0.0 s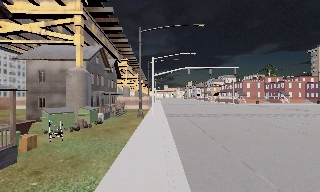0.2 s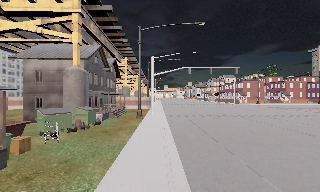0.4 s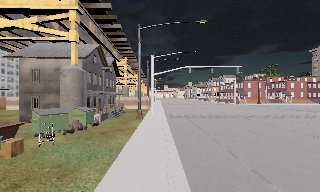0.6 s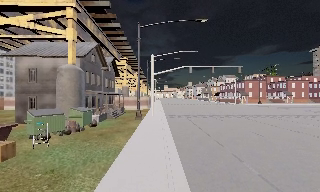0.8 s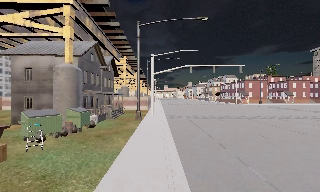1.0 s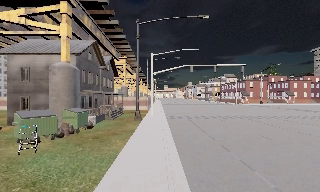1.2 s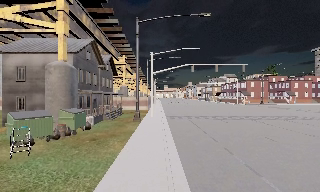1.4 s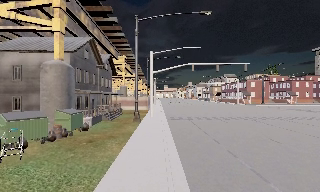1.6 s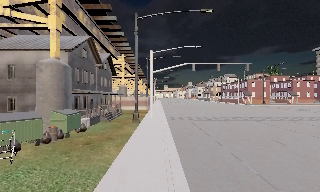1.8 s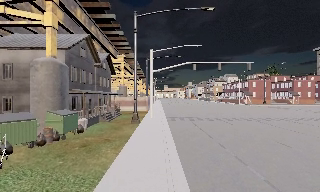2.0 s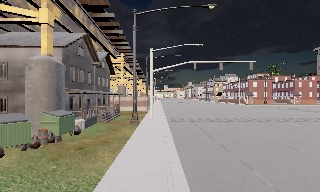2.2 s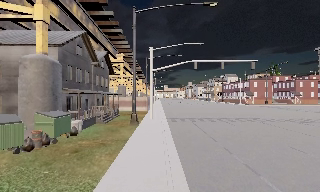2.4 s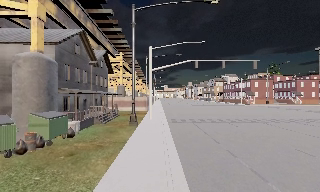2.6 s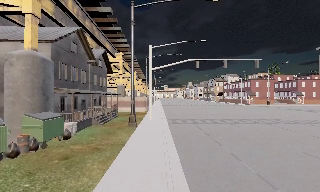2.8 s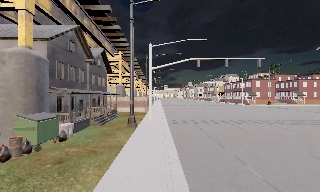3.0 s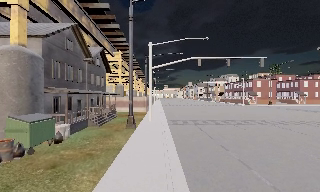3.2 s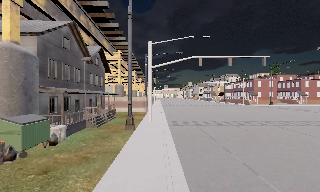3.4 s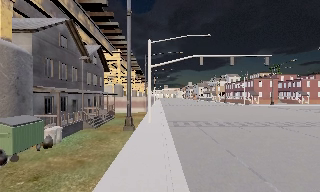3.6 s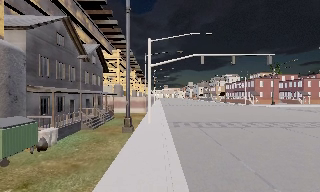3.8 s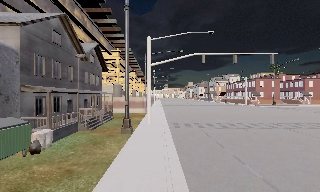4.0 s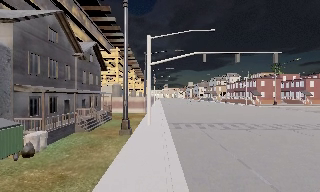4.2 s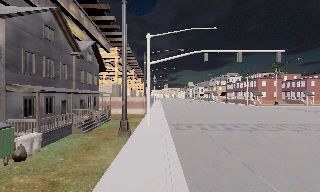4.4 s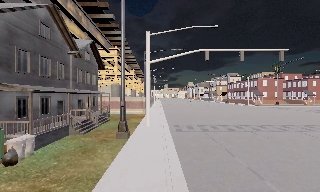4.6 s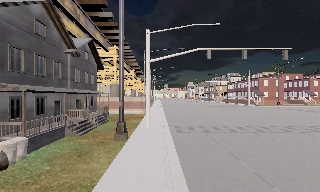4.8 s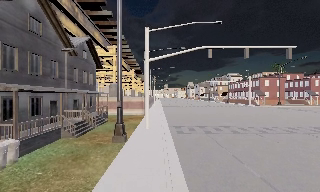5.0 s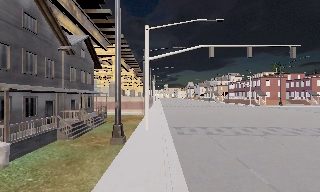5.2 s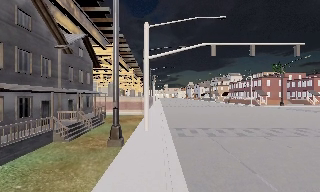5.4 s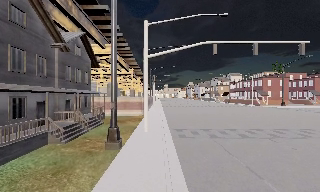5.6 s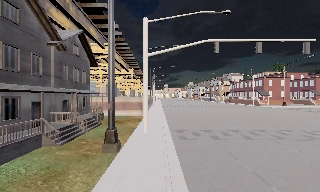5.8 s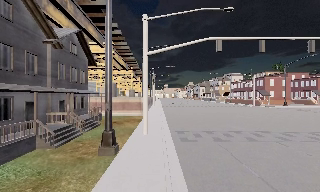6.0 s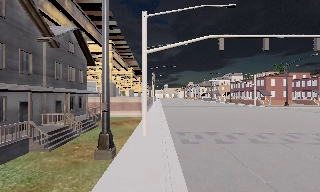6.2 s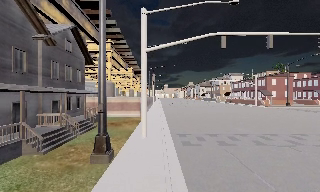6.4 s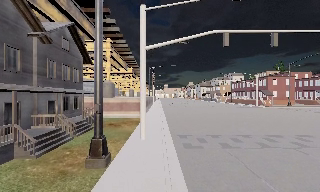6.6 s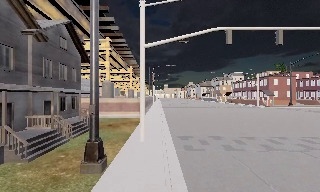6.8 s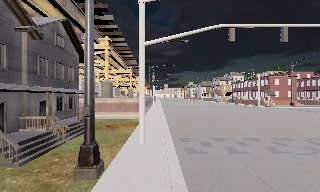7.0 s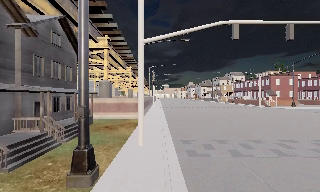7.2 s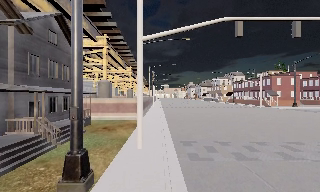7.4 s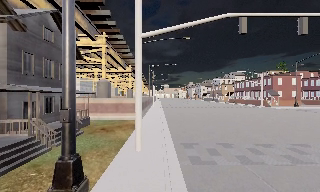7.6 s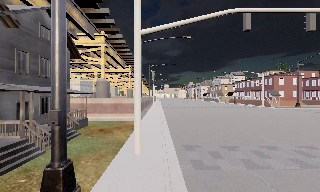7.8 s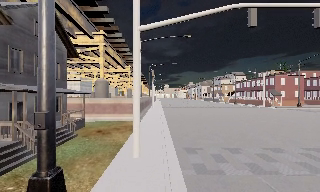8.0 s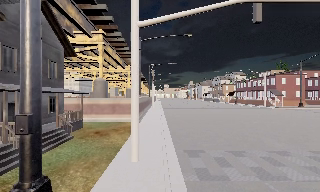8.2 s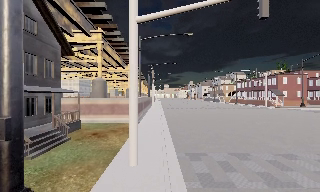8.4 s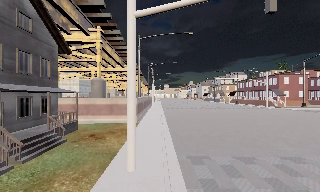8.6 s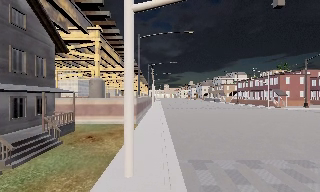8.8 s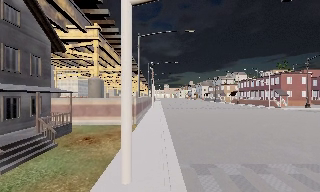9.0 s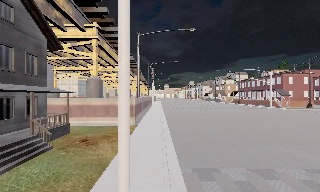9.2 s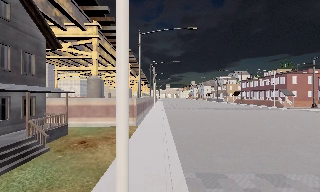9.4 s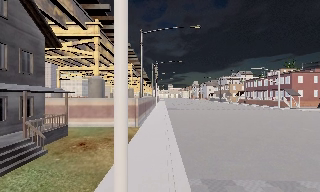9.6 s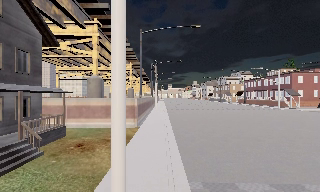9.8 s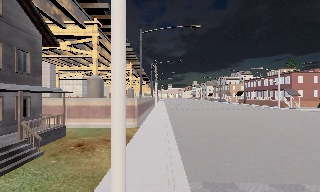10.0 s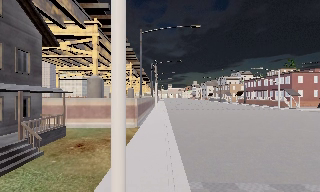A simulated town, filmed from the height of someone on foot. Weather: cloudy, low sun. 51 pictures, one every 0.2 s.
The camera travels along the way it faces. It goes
forward.
0.0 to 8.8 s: The camera travels forward, about 17 m, so what stands in front looms larger.
8.8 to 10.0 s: The camera travels forward, about 1.5 m, so what stands in front looms larger. It loses speed.
The film runs forward here.
